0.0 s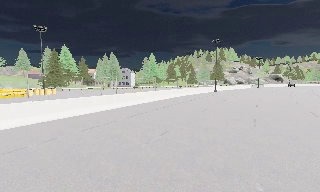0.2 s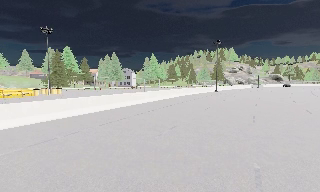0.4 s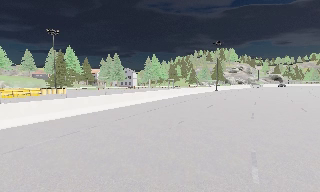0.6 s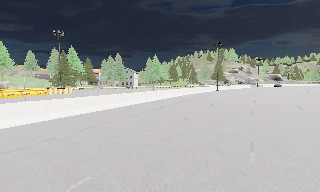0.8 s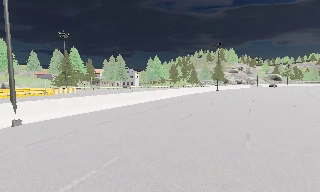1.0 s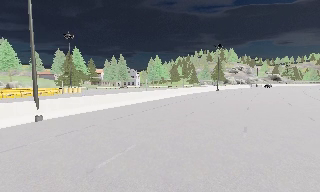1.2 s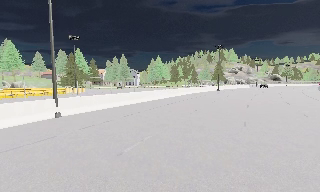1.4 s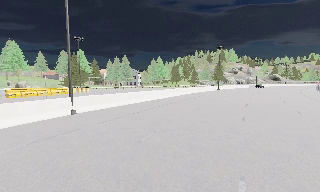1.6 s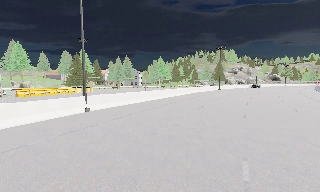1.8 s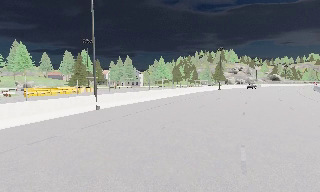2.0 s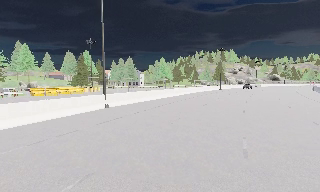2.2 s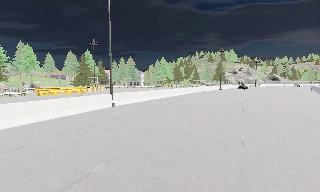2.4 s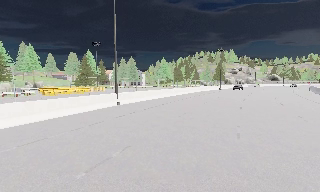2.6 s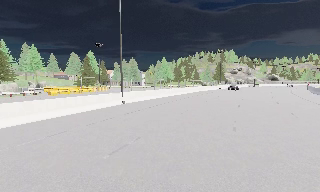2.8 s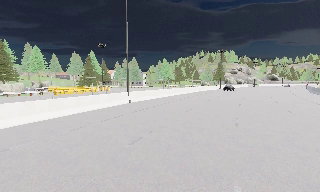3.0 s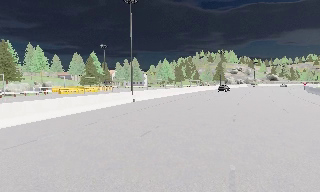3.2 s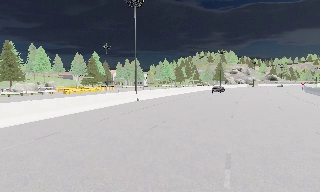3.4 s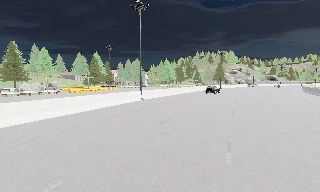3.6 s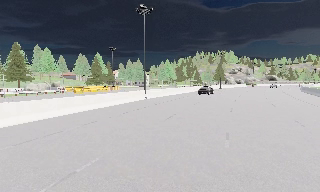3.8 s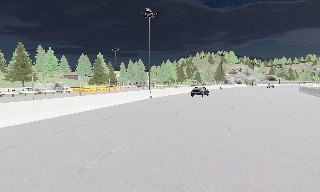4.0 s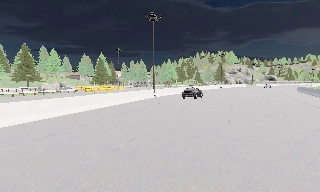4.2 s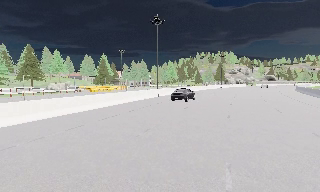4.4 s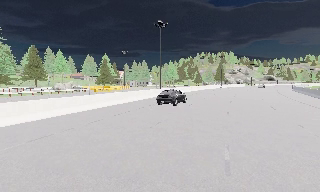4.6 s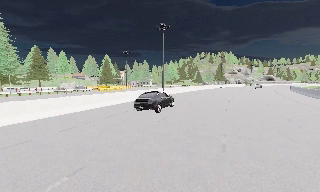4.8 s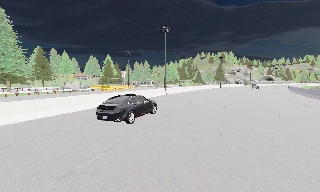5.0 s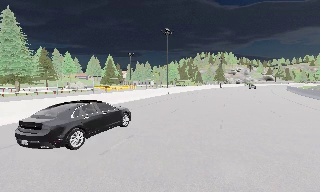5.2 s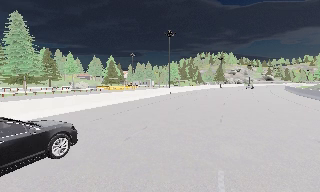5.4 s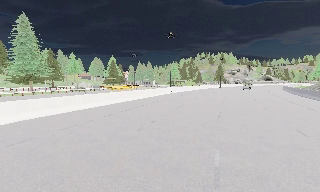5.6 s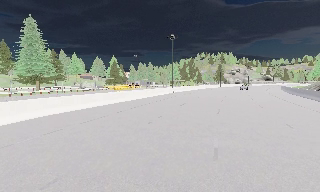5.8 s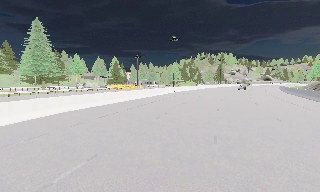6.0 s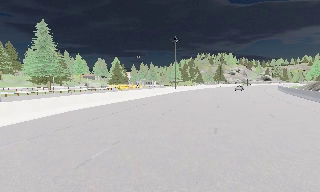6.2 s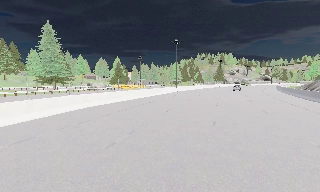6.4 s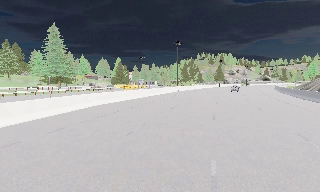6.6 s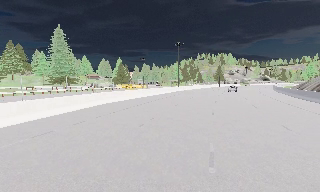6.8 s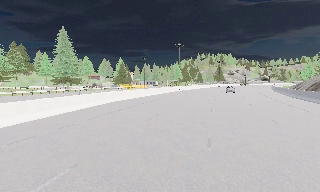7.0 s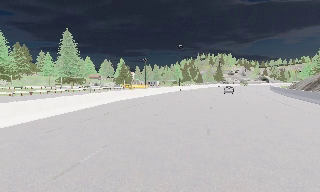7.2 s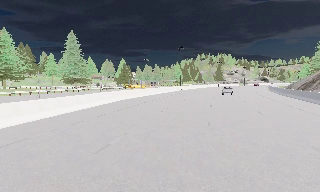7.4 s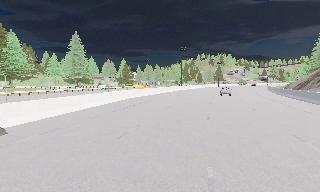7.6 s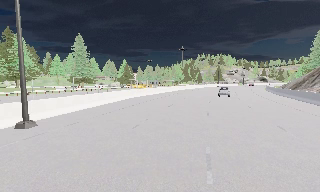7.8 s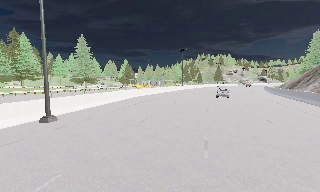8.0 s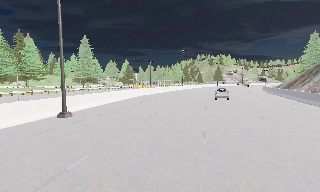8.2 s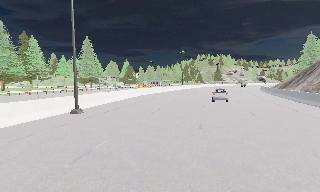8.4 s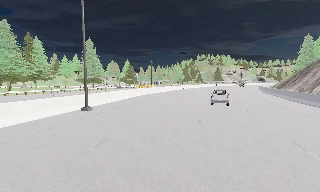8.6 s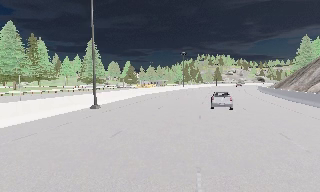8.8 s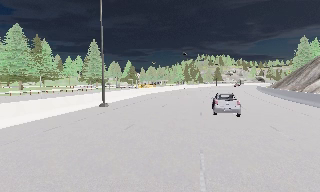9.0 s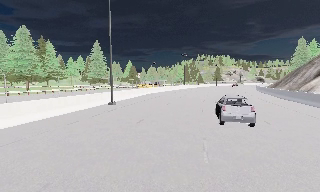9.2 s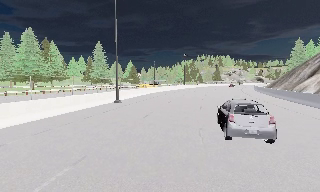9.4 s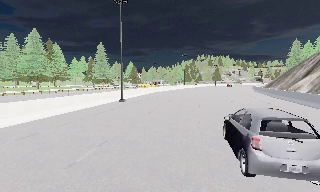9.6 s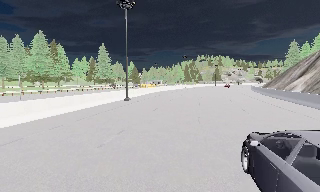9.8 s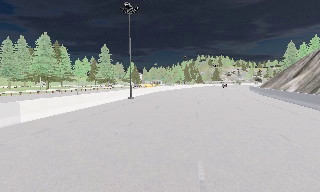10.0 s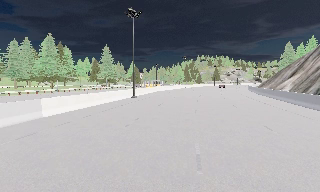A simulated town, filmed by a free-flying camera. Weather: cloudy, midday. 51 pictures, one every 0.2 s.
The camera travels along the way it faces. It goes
backward.
0.0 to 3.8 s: The camera travels backward and to its left, about 20 m, so what stands in front gets smaller.
3.8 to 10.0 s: The camera travels backward, about 40 m, so what stands in front gets smaller.
The film runs backward here.
